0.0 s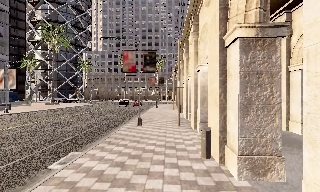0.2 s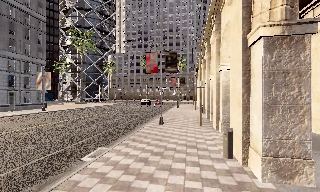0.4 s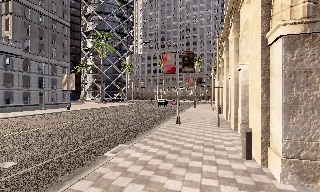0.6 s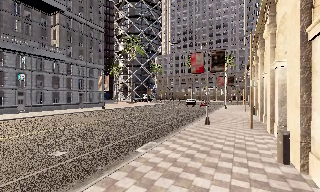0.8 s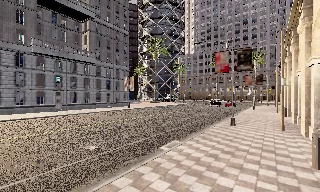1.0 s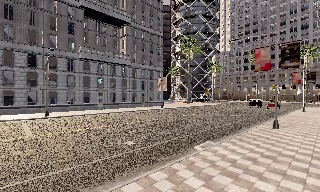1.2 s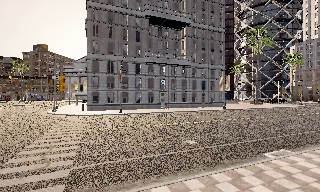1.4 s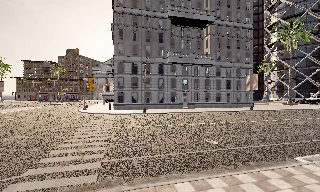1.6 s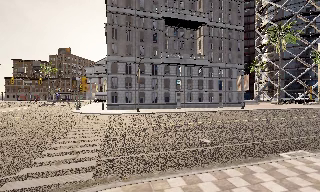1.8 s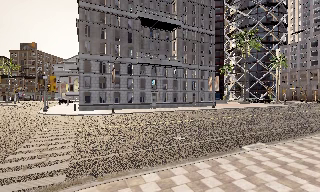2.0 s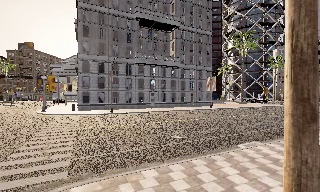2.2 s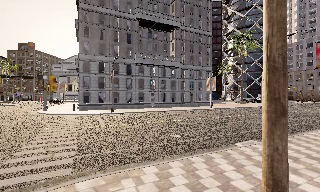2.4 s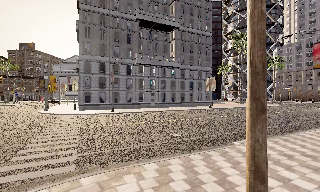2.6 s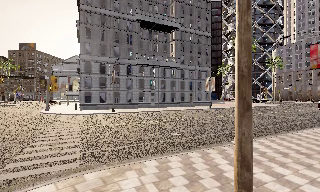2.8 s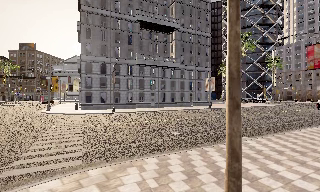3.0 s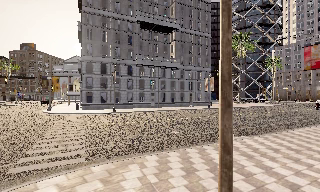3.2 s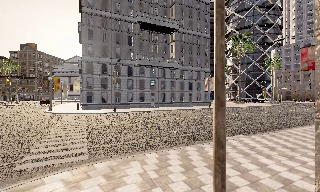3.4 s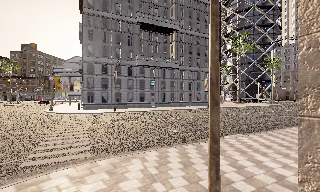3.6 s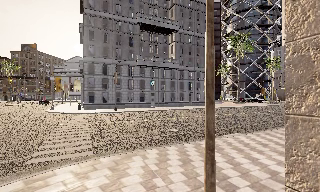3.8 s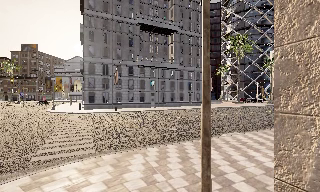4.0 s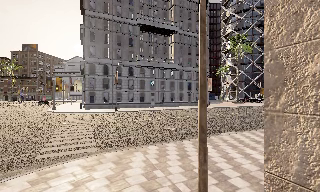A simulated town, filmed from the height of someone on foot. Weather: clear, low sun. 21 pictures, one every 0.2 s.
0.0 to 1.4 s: The camera swings to its left by about 75 degrees, and the scene slides to the right. It travels backward, about 2 m.
1.4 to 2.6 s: The camera swings to its right by about 10 degrees, and the scene slides to the left. It travels backward, about 1.5 m, so what stands in front gets smaller.
2.6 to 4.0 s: The camera travels backward, about 2 m, so what stands in front gets smaller.
The film runs backward here.
